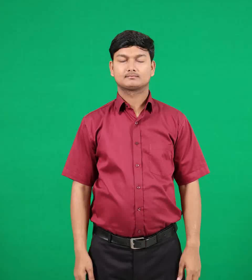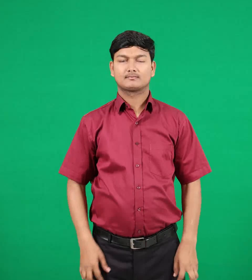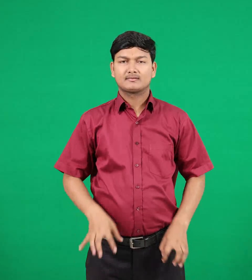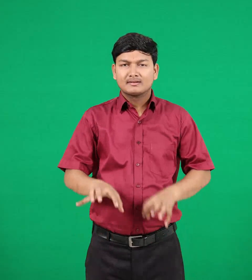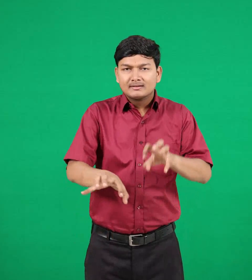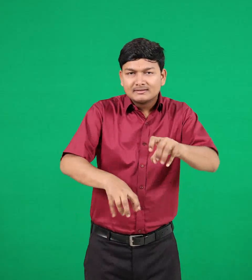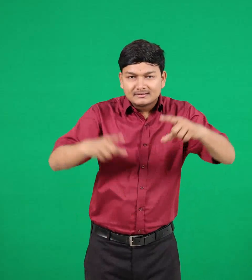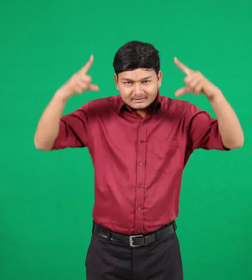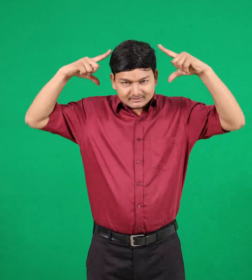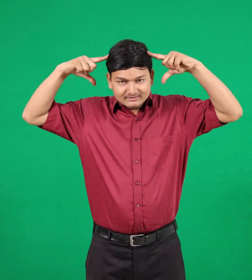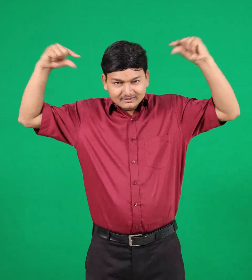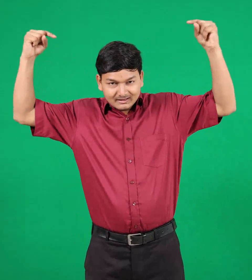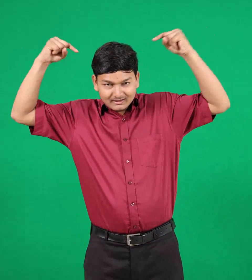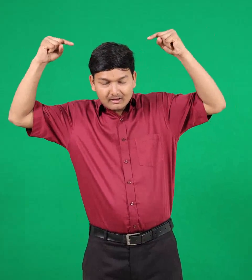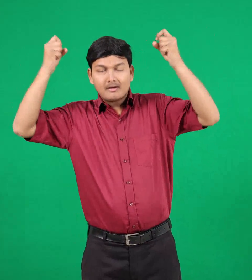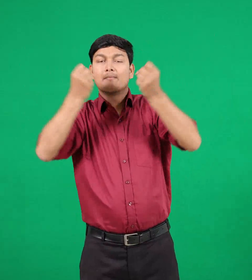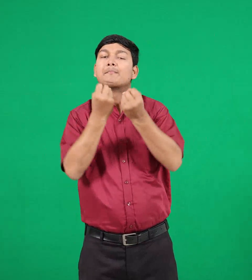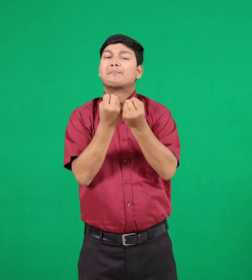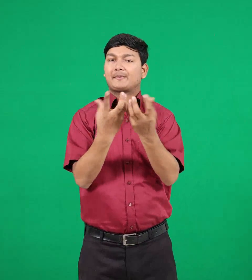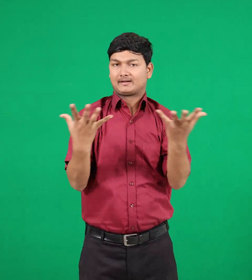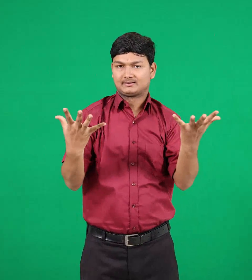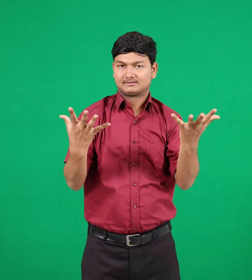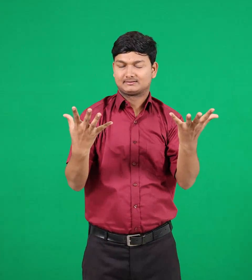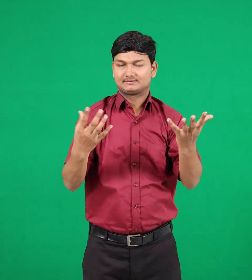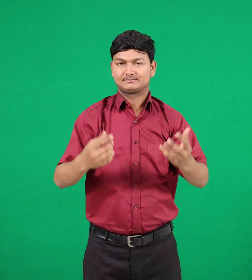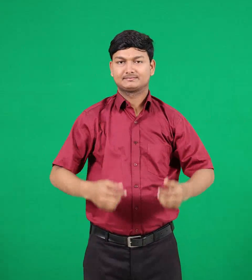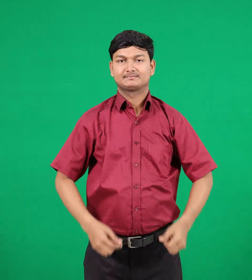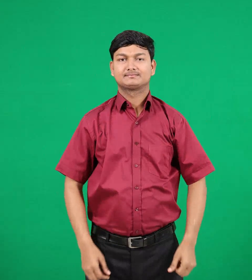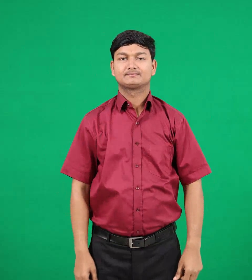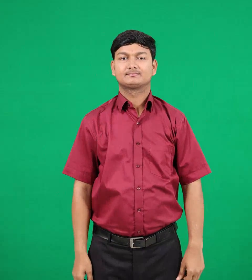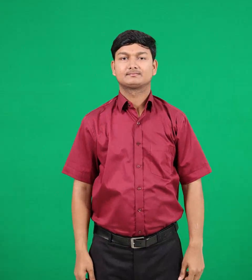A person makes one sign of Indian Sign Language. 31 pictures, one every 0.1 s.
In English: horns
